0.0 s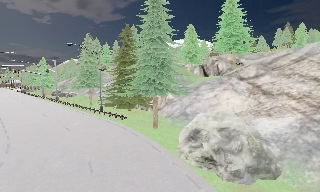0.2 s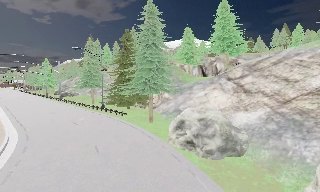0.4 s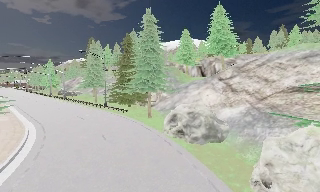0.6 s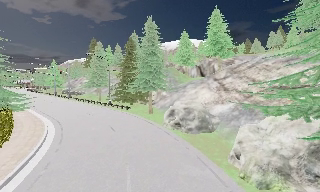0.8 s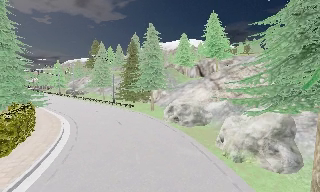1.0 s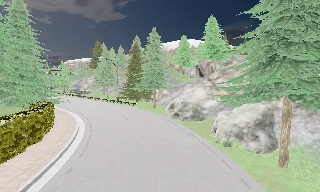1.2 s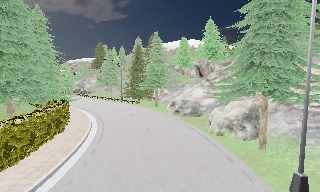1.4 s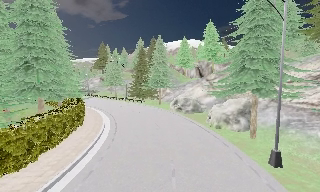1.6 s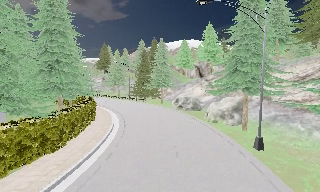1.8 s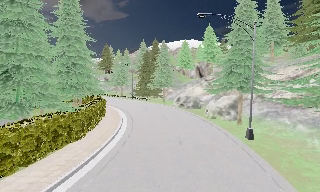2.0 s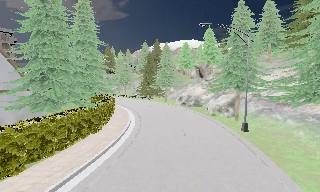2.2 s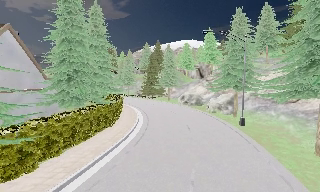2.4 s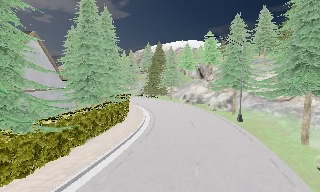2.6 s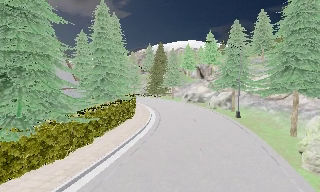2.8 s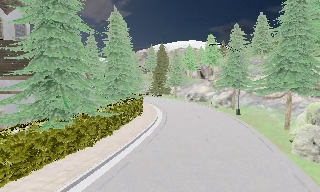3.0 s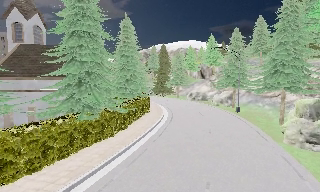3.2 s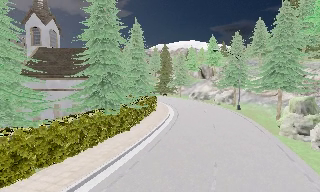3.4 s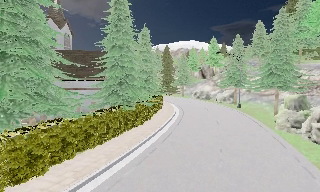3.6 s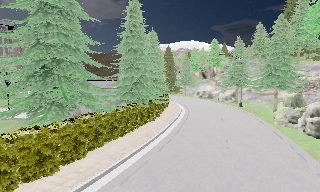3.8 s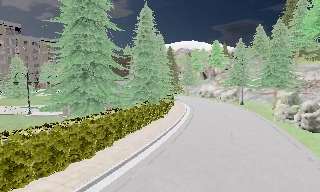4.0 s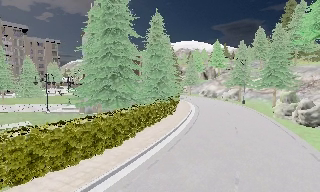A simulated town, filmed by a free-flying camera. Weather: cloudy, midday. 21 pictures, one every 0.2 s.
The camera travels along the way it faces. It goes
backward.
0.0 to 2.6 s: The camera travels backward, about 25 m, so what stands in front gets smaller.
2.6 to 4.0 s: The camera travels backward and to its left, about 12 m, so what stands in front gets smaller.
The film runs forward here.
